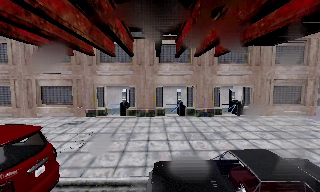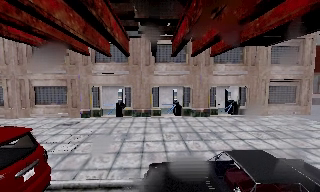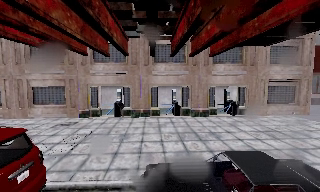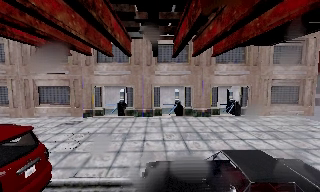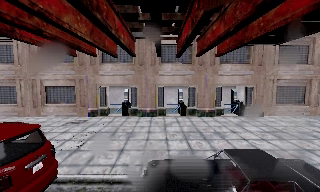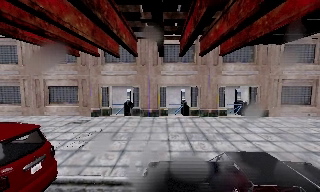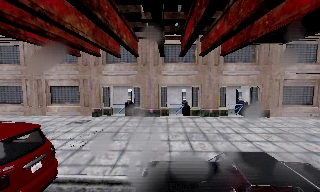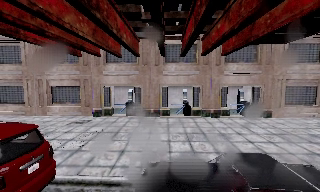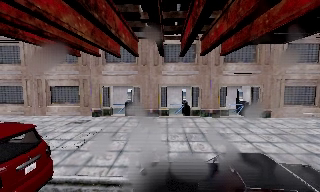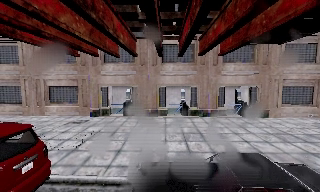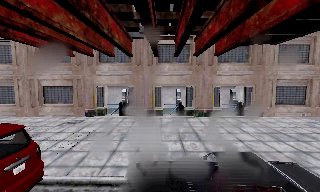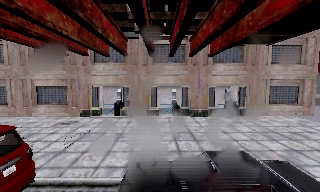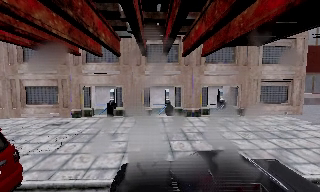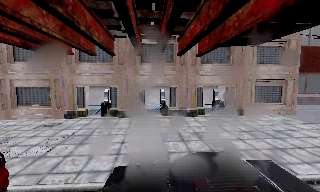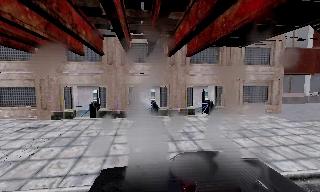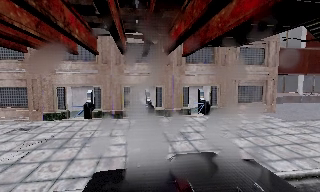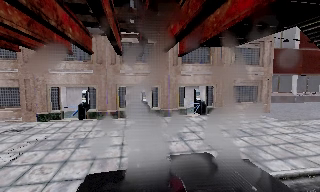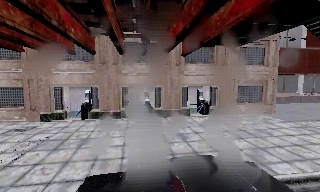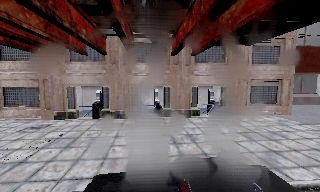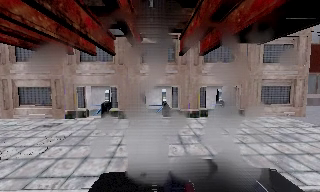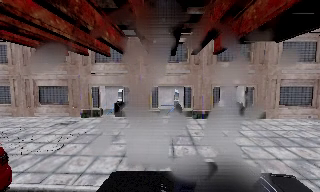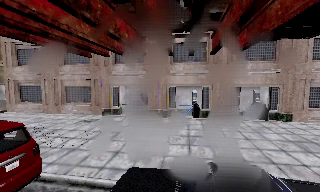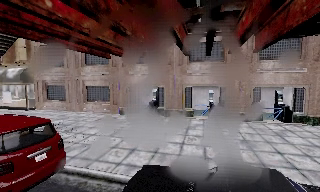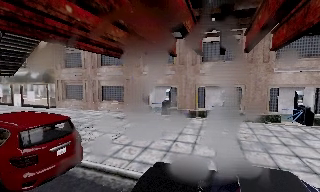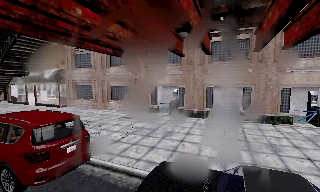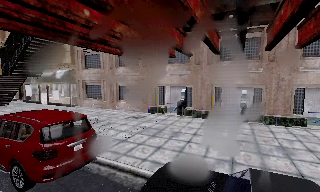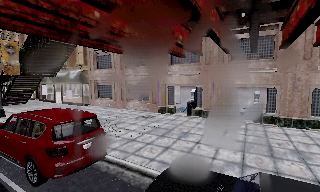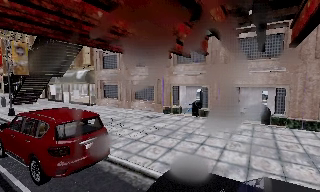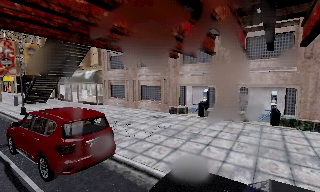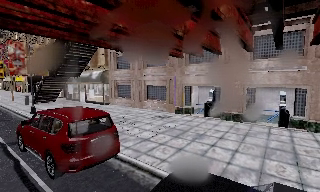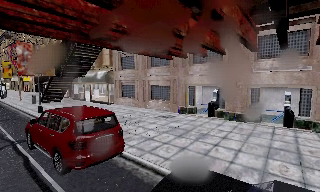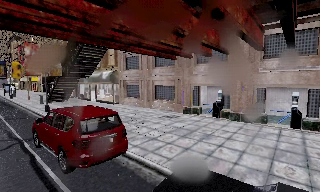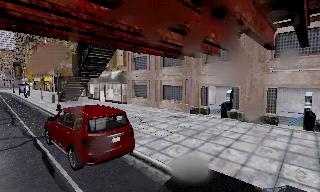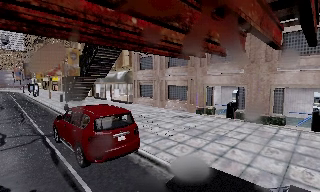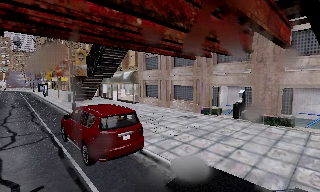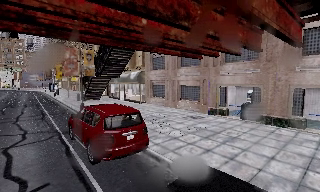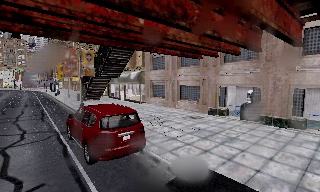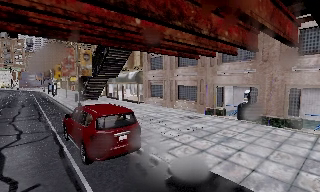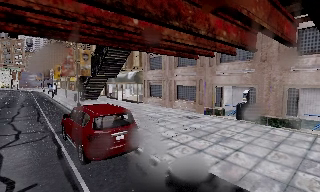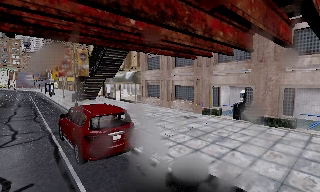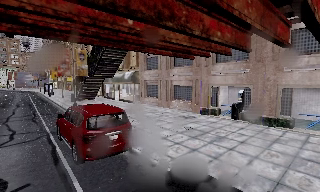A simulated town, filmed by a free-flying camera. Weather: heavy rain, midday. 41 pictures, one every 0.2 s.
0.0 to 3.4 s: The camera travels to its right and forward, about 1 m, so close, fixed things drift to the left.
3.4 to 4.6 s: The camera swings to its left by about 30 degrees, and the scene slides to the right.
4.6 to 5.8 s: The camera pans to its left, which is counterclockwise from overhead, by about 15 degrees. It travels to its right, about 0.5 m.
5.8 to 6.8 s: The camera swings to its left by about 10 degrees, and the scene slides to the right.
6.8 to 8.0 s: The camera travels to its right, about 0.5 m.
The film runs backward here.
